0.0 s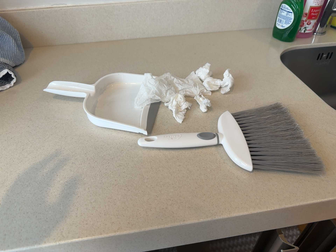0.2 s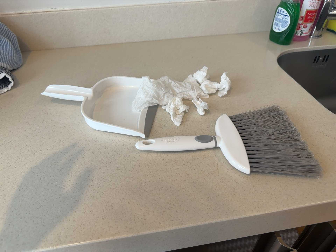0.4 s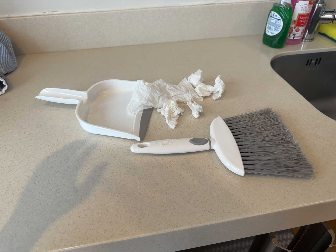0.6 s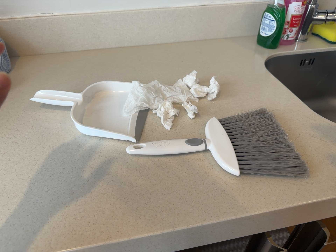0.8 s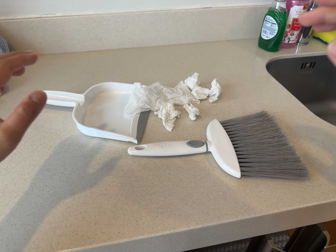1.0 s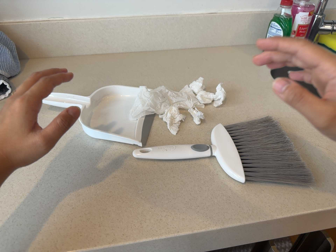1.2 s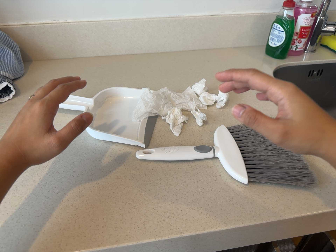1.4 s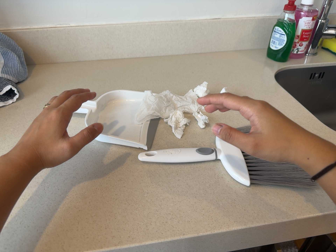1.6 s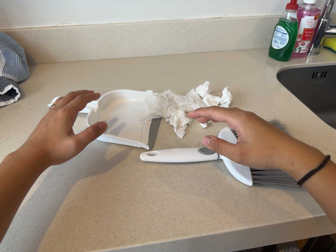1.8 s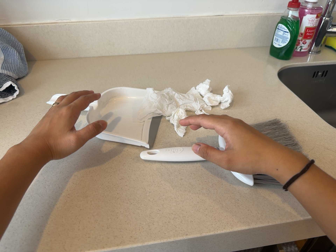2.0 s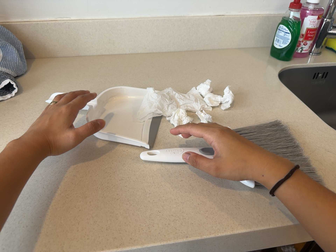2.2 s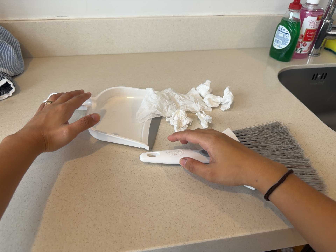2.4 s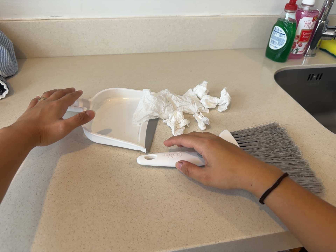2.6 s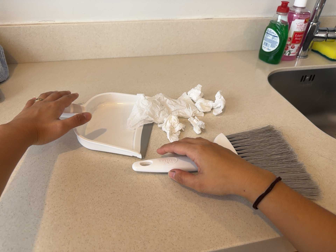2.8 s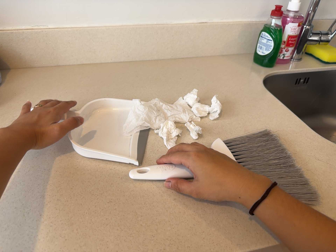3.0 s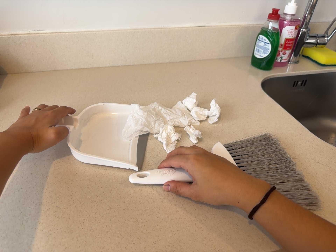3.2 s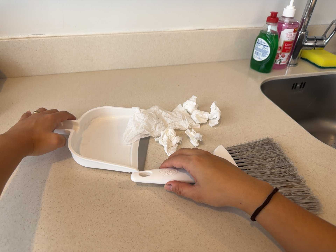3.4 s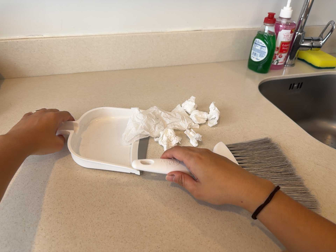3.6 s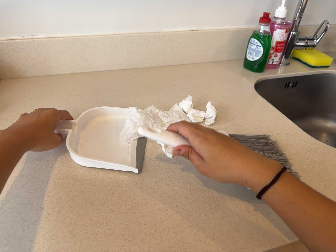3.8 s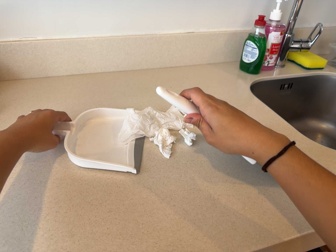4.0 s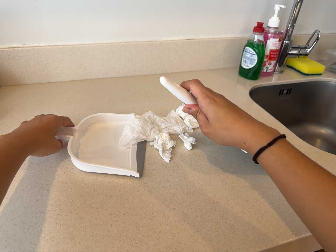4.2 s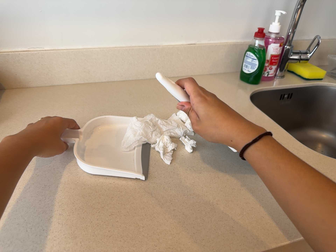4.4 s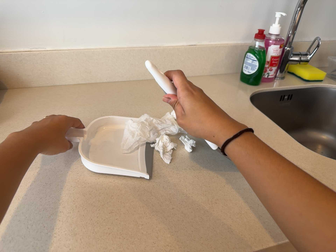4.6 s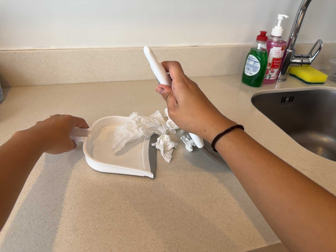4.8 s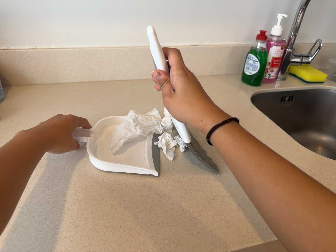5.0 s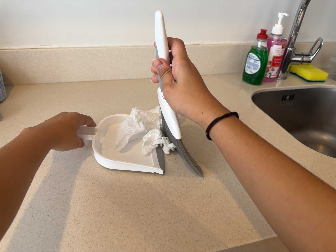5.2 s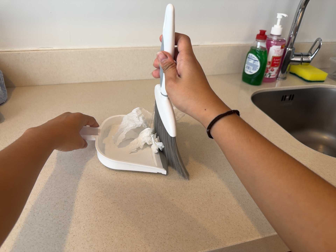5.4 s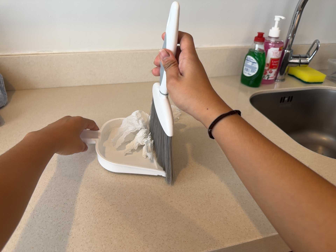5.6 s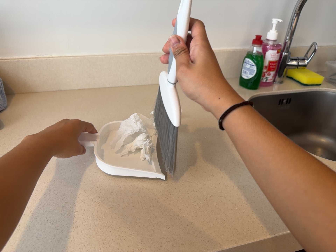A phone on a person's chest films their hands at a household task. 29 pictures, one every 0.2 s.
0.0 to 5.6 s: The camera's aim tips toward the top of its view by about 10 degrees, and the scene shifts downward.
The film runs forward here.
